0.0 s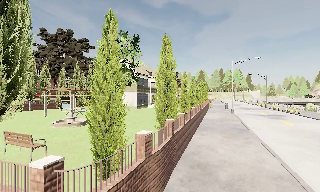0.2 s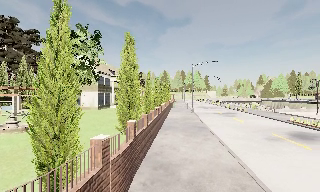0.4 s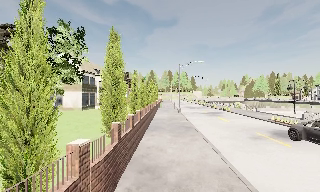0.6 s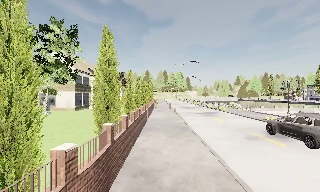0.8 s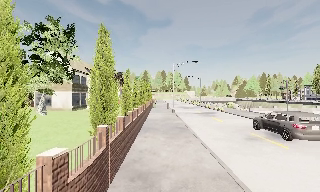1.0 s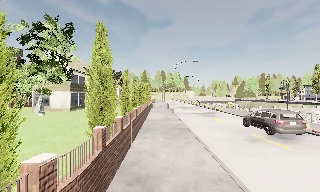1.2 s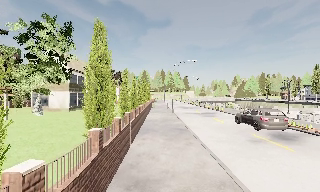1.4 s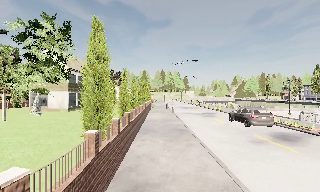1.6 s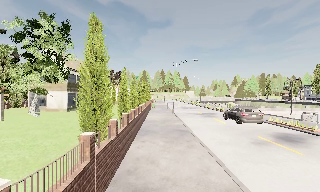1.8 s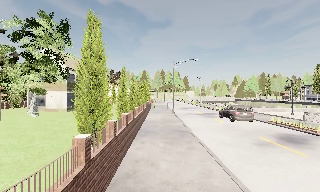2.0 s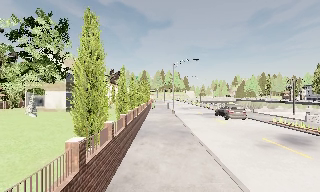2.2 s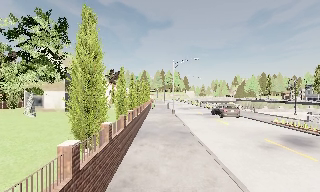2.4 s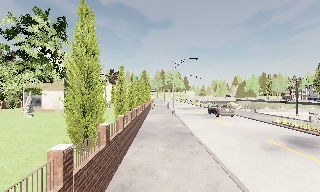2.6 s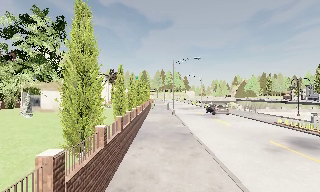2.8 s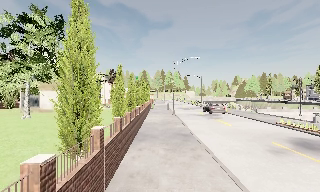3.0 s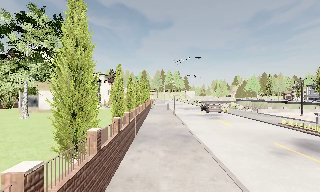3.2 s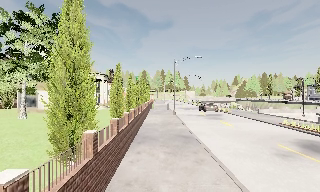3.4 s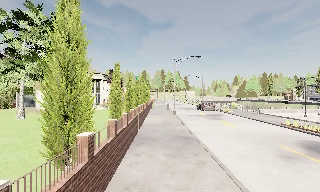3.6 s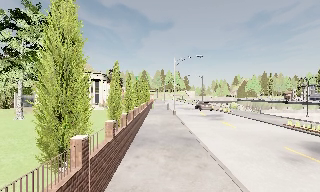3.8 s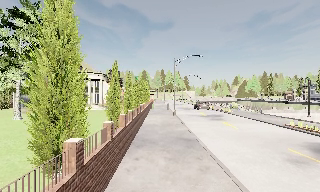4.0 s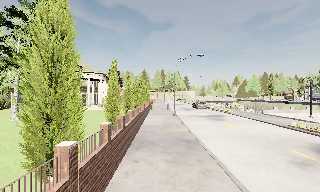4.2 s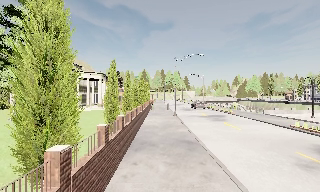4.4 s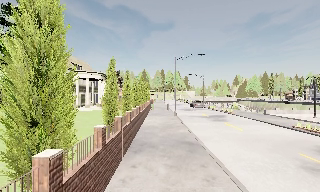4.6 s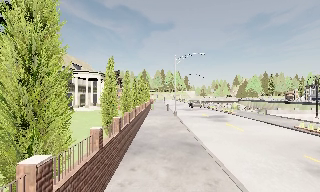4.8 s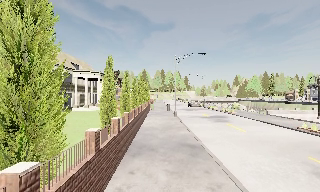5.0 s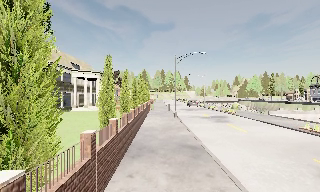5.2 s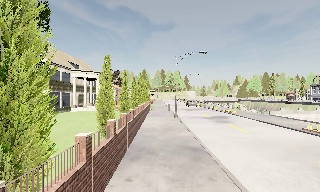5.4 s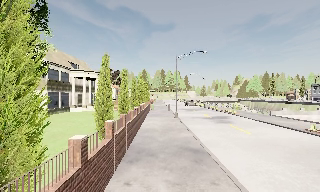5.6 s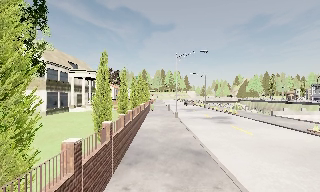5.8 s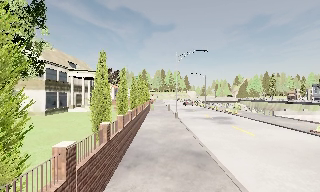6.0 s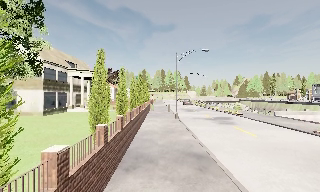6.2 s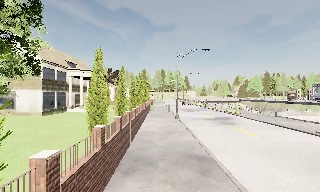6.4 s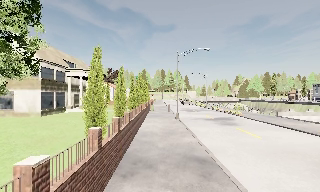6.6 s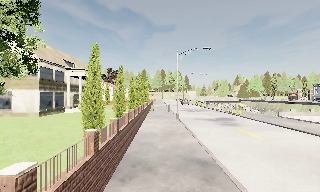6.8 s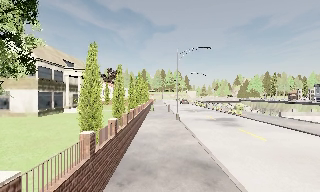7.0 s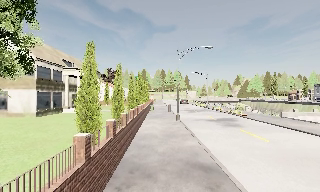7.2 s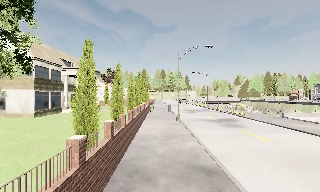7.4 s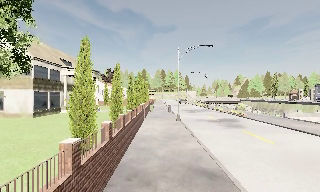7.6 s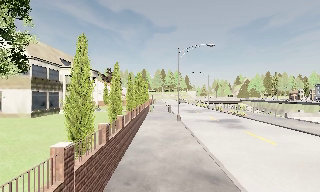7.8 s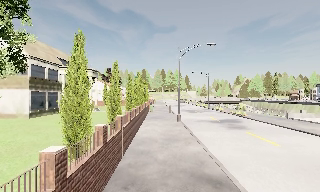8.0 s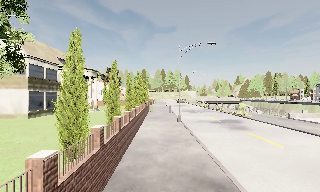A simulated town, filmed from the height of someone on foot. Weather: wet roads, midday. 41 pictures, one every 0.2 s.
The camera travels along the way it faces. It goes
forward.
0.0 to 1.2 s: The camera swings to its right by about 20 degrees, and the scene slides to the left. It travels forward, about 1.5 m, so what stands in front looms larger.
1.2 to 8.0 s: The camera travels forward, about 8 m, so what stands in front looms larger.
The film runs forward here.
